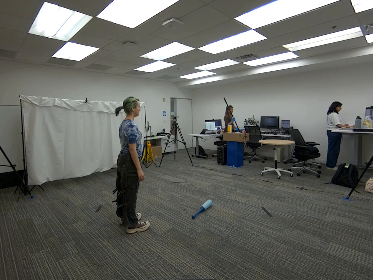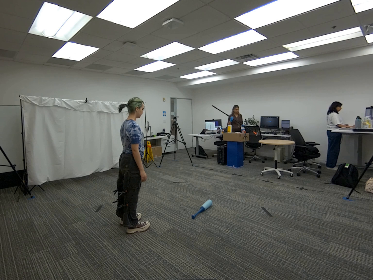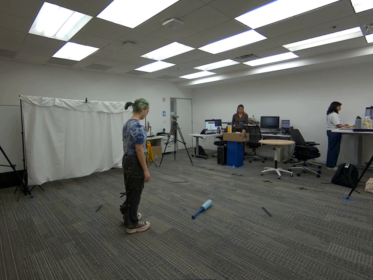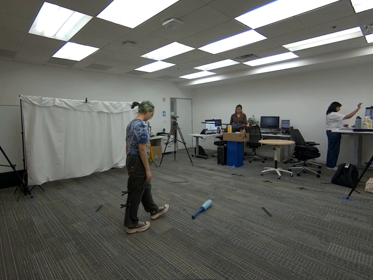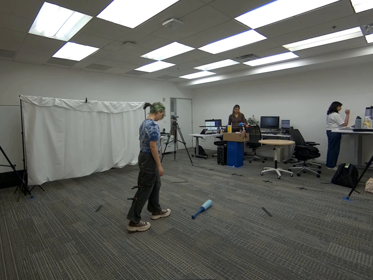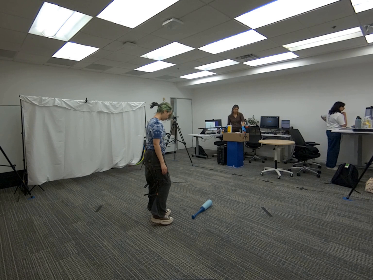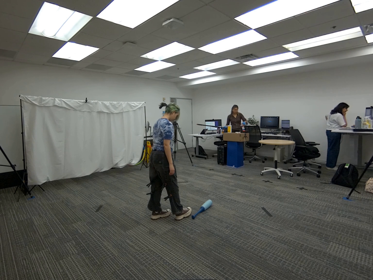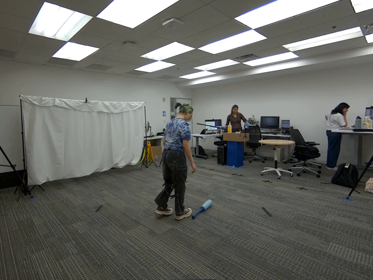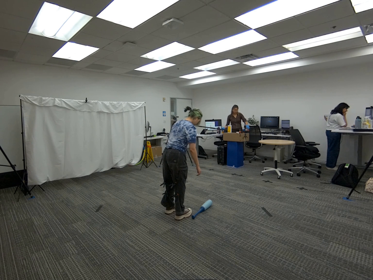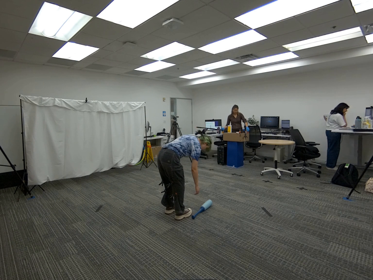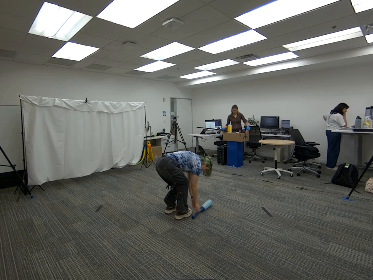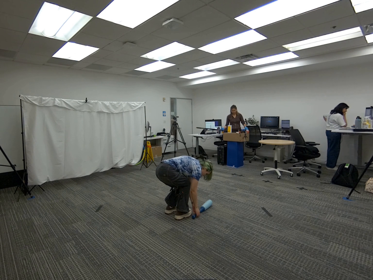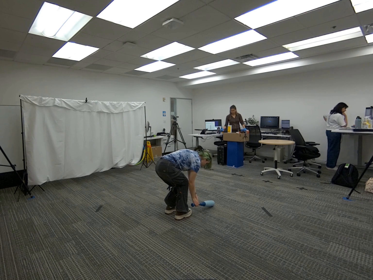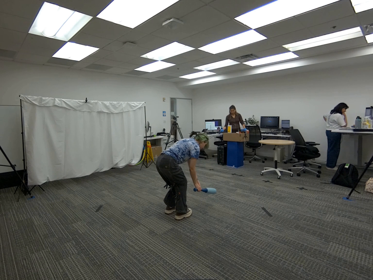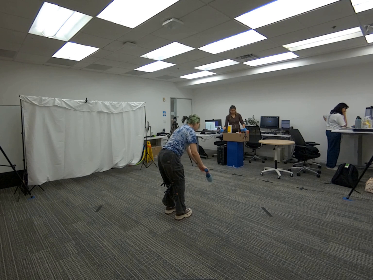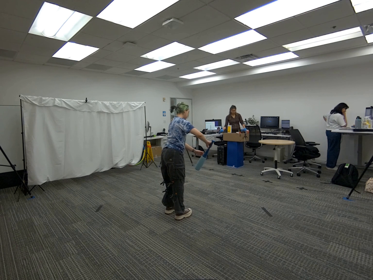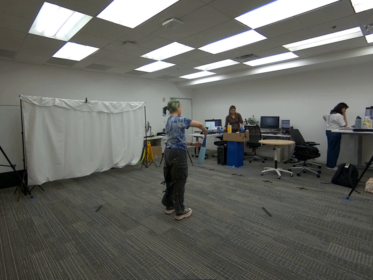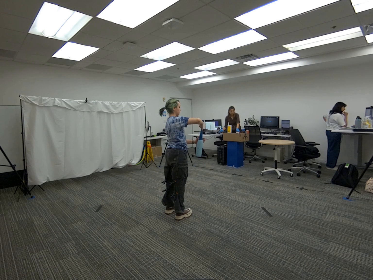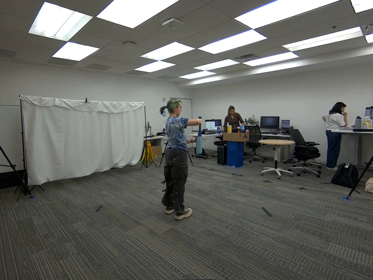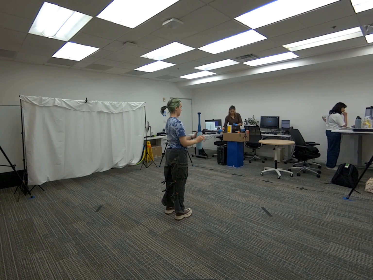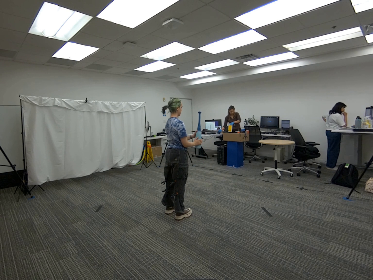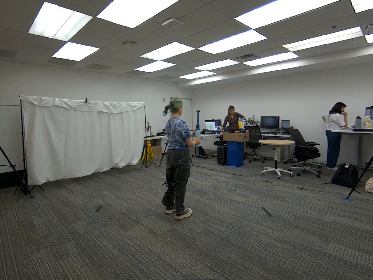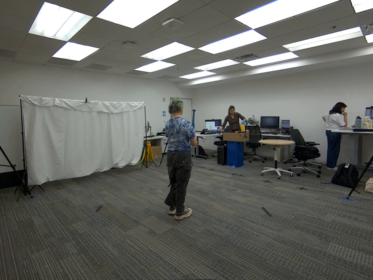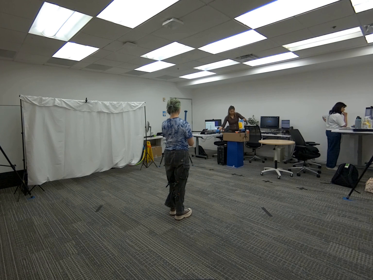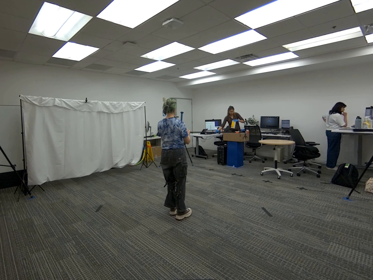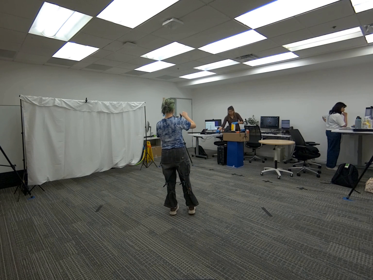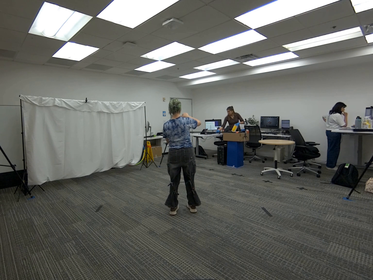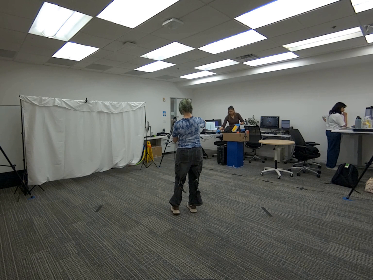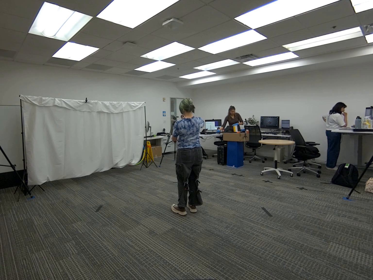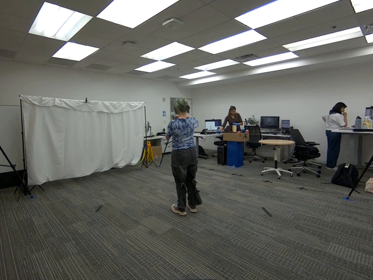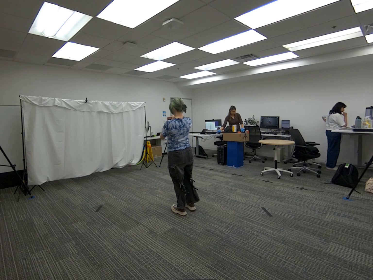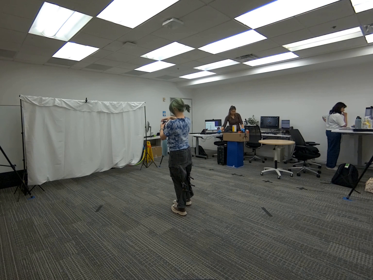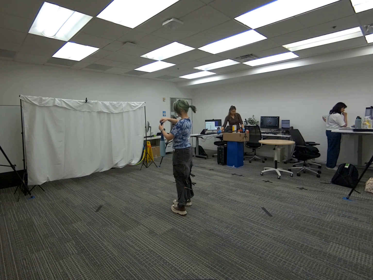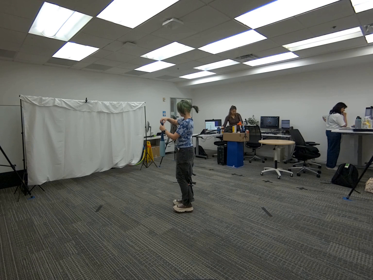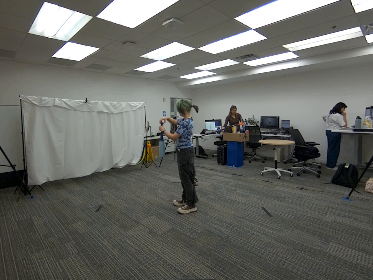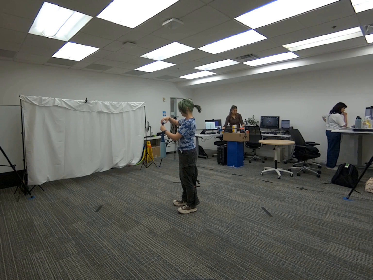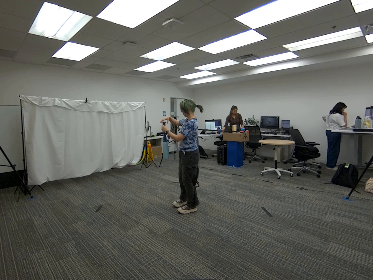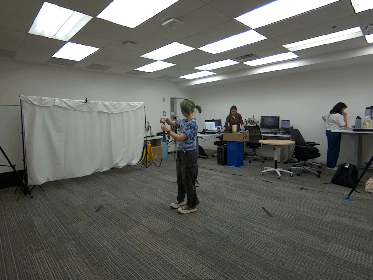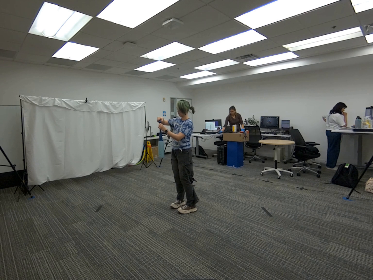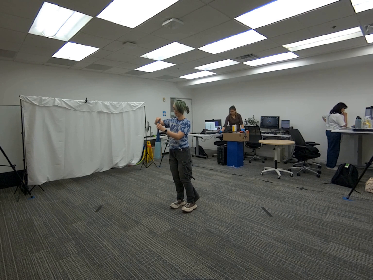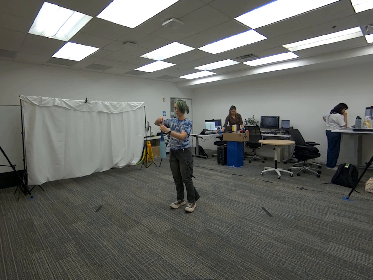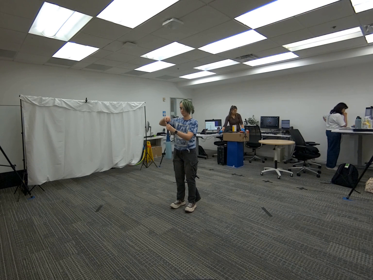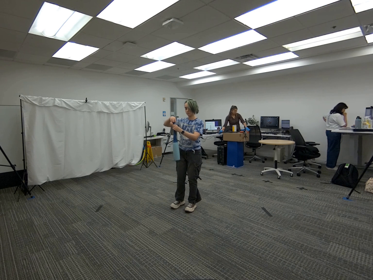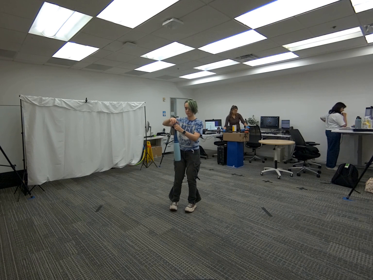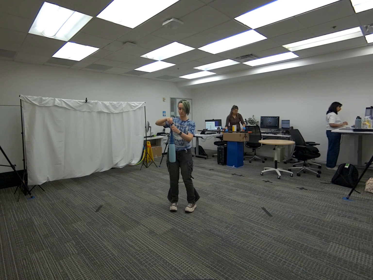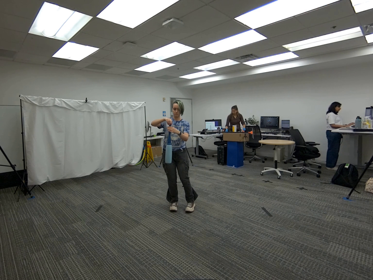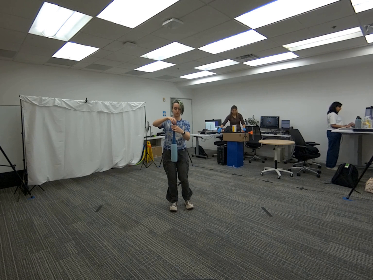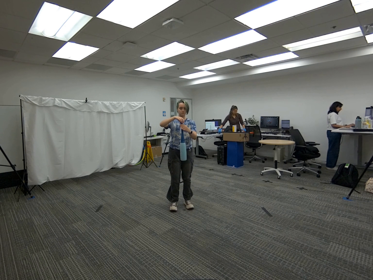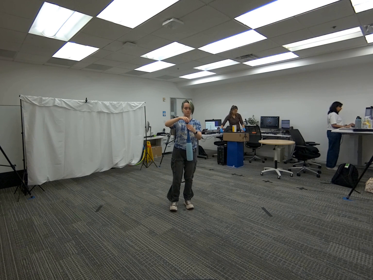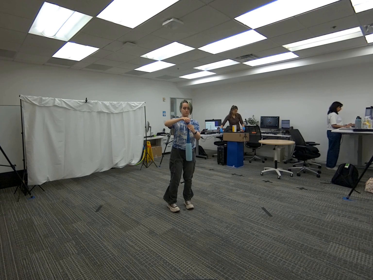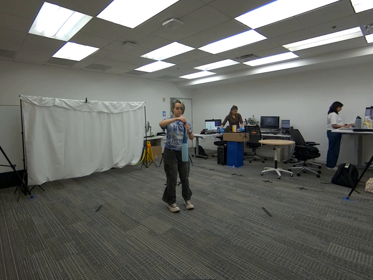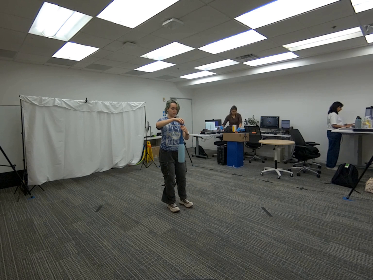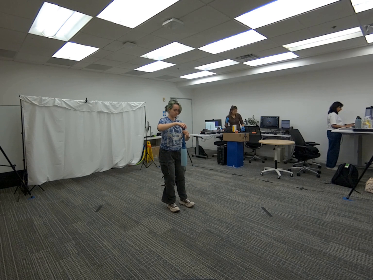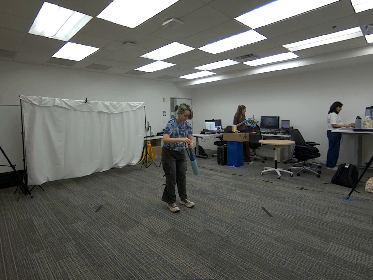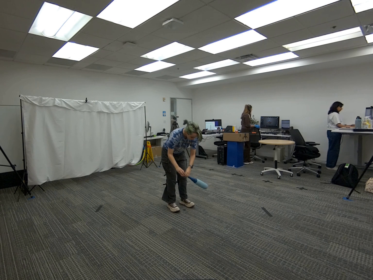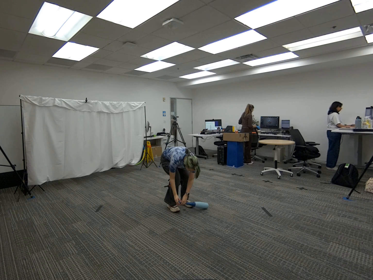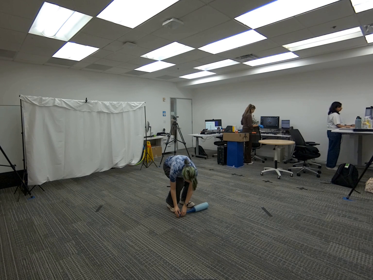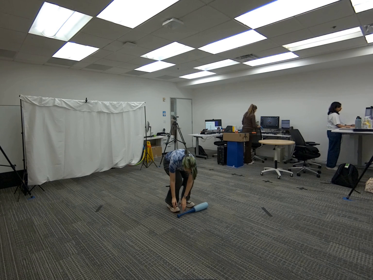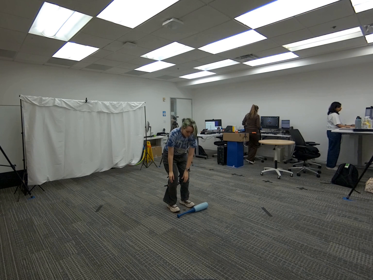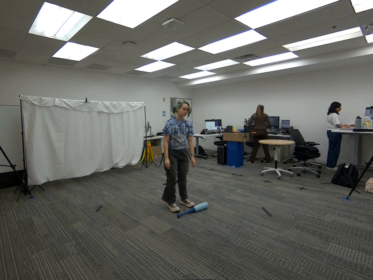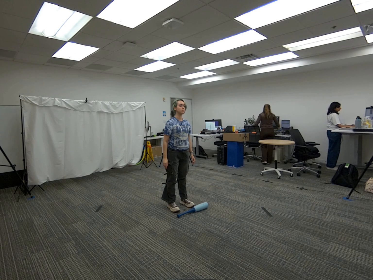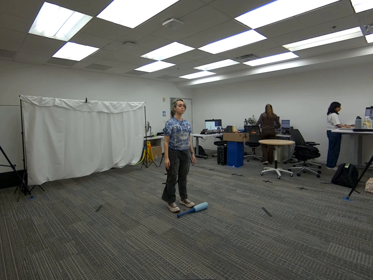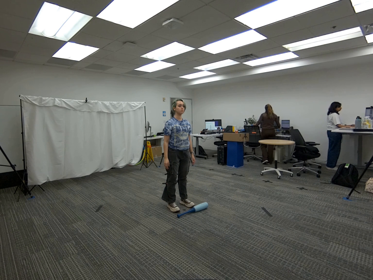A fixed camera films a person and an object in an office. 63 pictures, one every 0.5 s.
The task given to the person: Walk over to the baseball bat and pick up the baseball bat. Slowly begin to rotate the baseball bat and yourself around the bounding area so that every camera gets a visual of the baseball bat.
